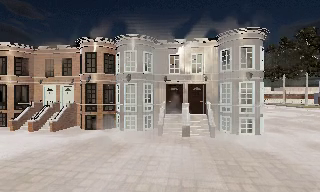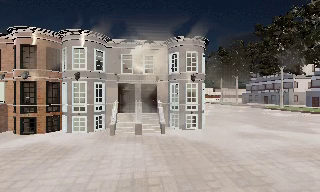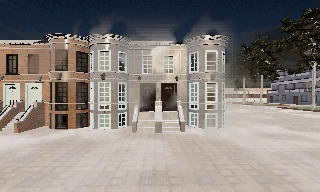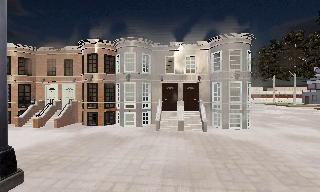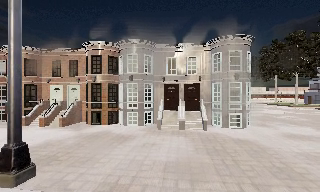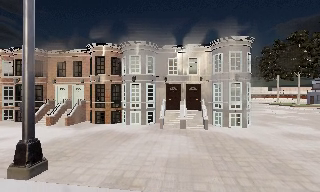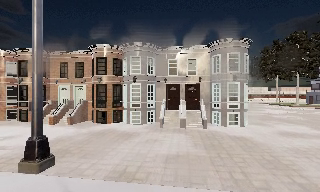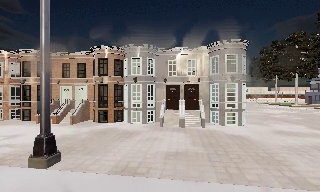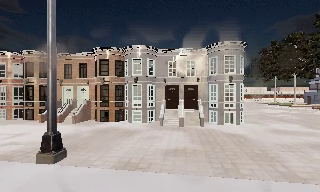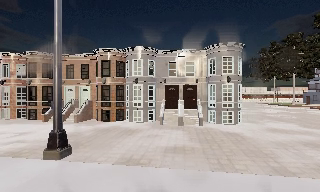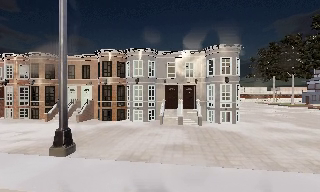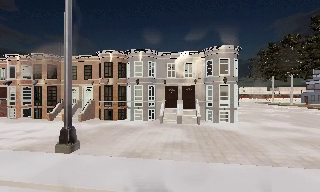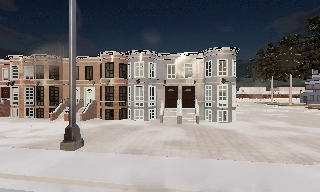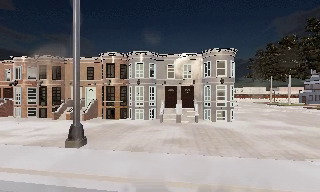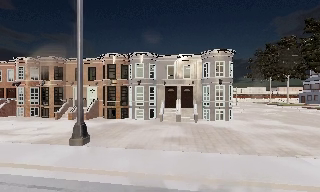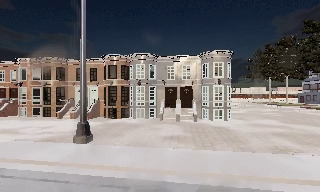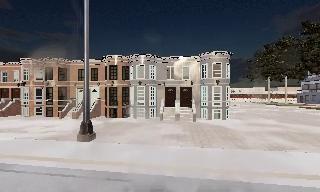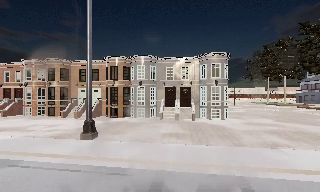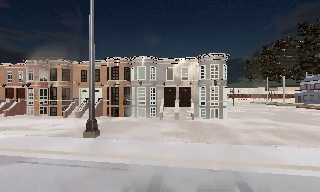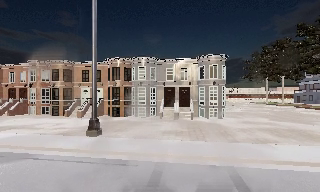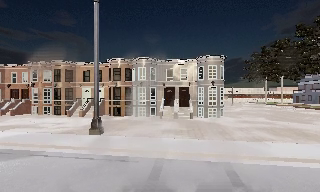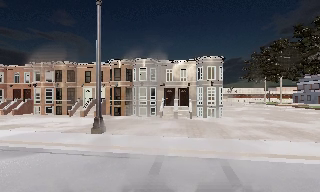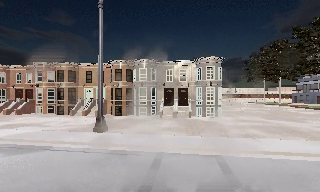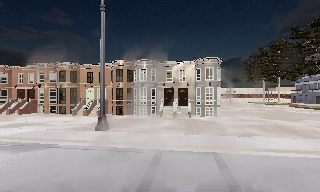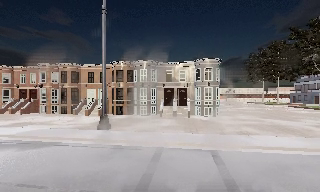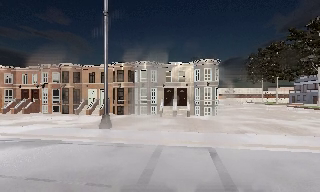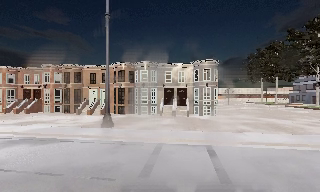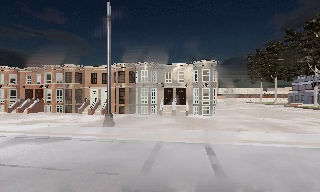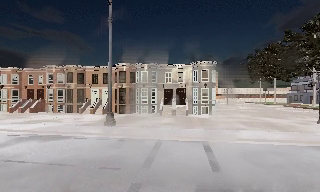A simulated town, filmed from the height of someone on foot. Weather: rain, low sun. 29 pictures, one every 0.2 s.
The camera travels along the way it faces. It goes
backward.
0.0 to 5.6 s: The camera travels backward, about 10 m, so what stands in front gets smaller.
The film runs backward here.
